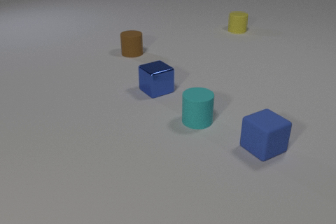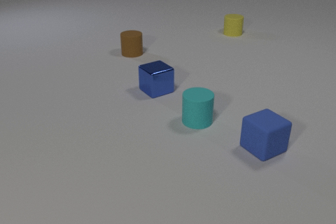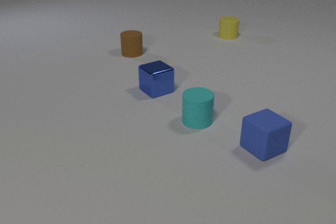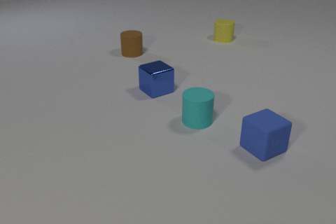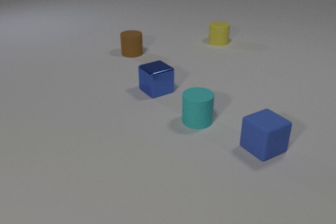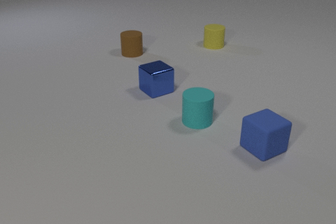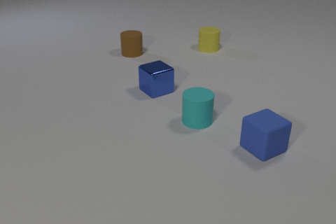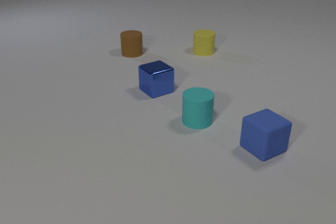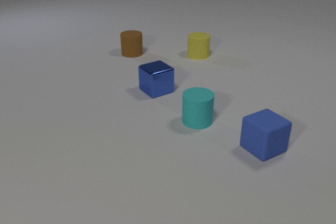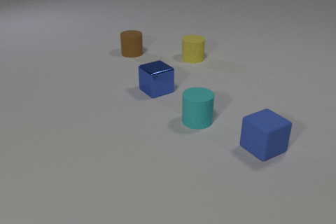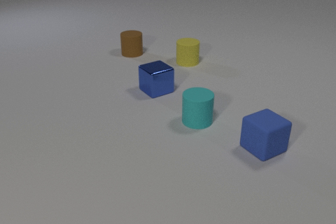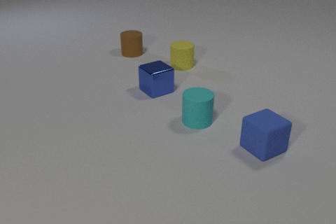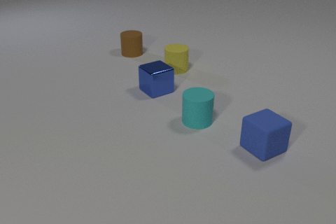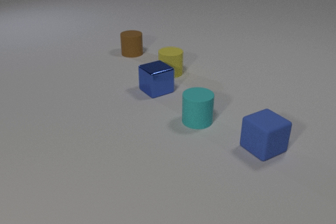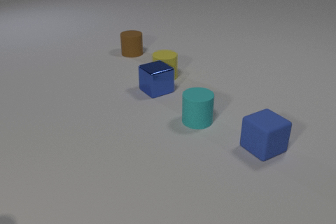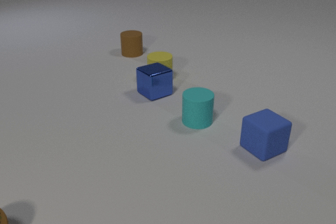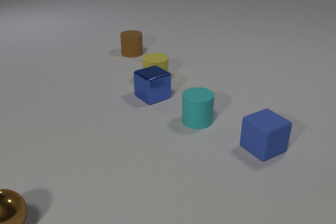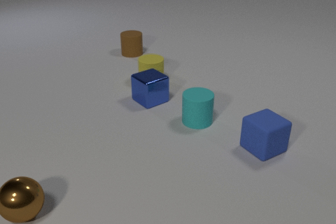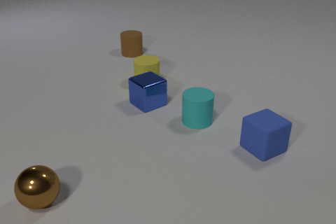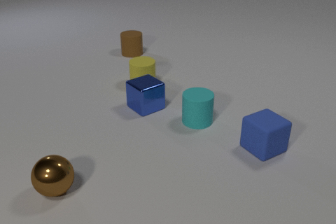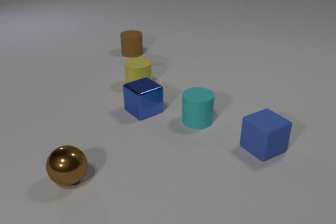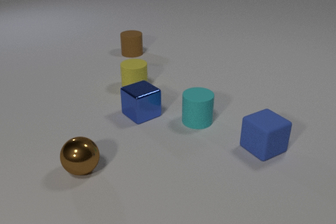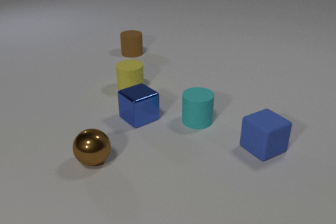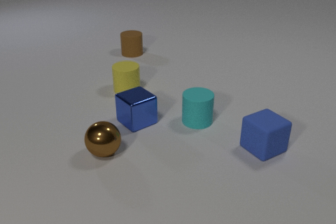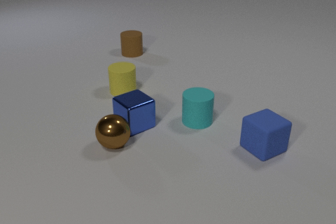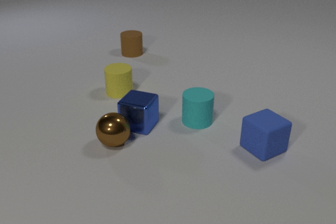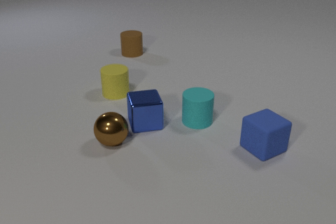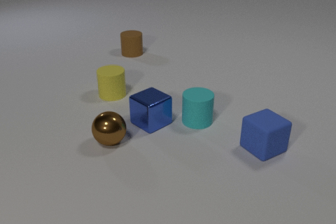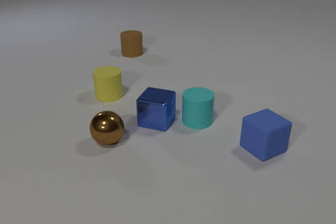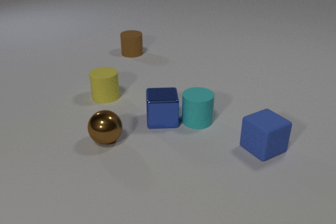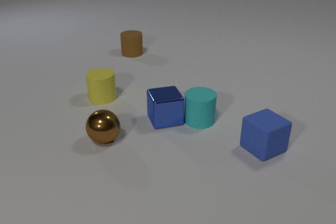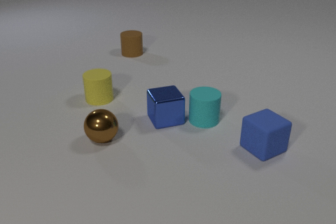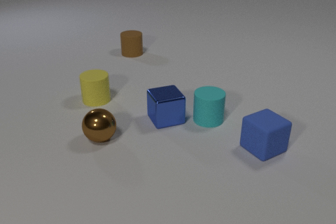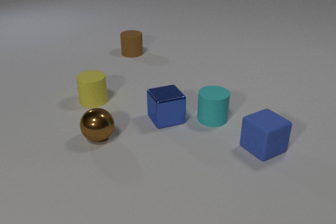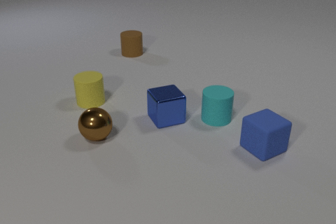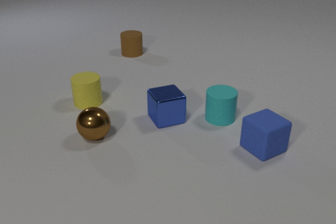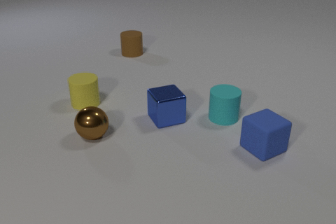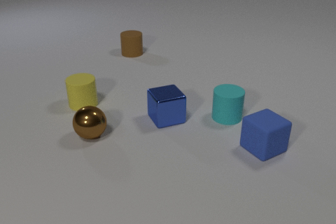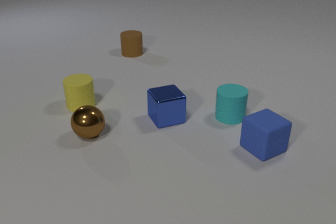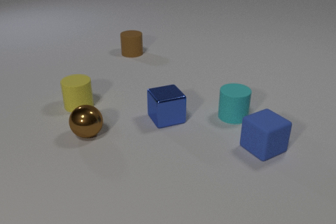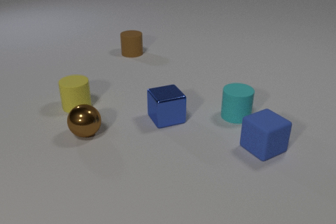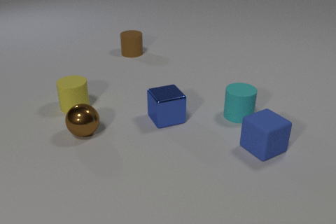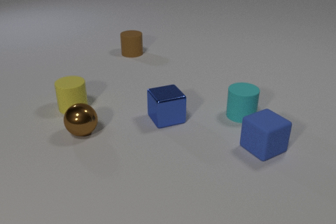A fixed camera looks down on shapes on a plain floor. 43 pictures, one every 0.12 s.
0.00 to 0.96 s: The yellow rubber cylinder slides toward the camera and to the left.
0.96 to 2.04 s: The yellow rubber cylinder slides toward the camera and to the left. The blue metal cube slides toward the camera. The brown metal sphere comes in at the left edge, rolls to the right and away from the camera. The yellow rubber cylinder and the blue metal cube collide.
2.04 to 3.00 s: The yellow rubber cylinder slides to the left and toward the camera. The blue metal cube slides toward the camera, spins counterclockwise seen from above by about 30 degrees, its near face sliding to the right. The brown metal sphere rolls away from the camera and to the right. The blue metal cube and the brown metal sphere collide.
3.00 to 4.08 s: The yellow rubber cylinder slides to the left and toward the camera. The blue metal cube slides to the right, spins so that its near face slides to the right, counterclockwise seen from above. The brown metal sphere rolls to the left and away from the camera. The cyan rubber cylinder slides to the right. The blue metal cube and the cyan rubber cylinder collide.
4.08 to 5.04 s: The yellow rubber cylinder slides to the left and toward the camera. The brown metal sphere rolls to the left and away from the camera. The cyan rubber cylinder slides to the right and away from the camera.
Are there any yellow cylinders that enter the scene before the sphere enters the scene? no.
What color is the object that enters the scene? brown.
How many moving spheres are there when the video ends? 1.
